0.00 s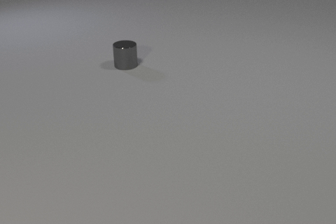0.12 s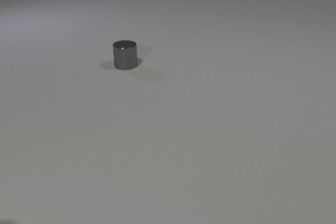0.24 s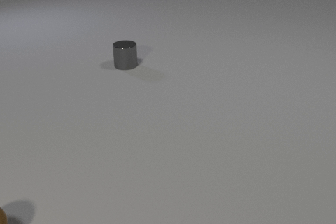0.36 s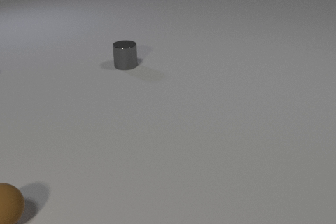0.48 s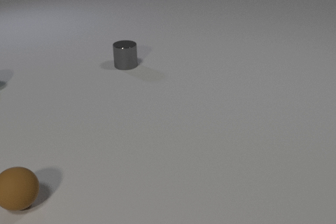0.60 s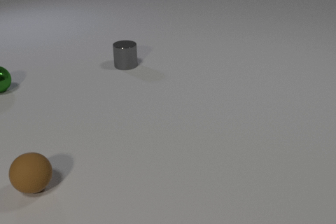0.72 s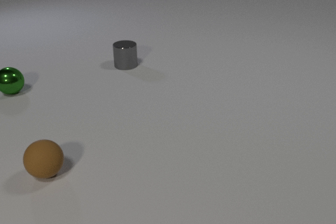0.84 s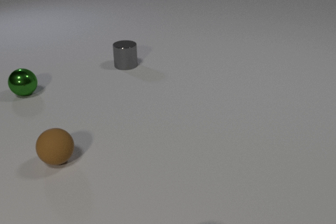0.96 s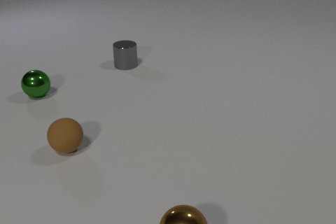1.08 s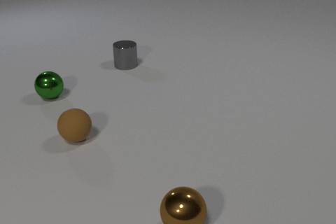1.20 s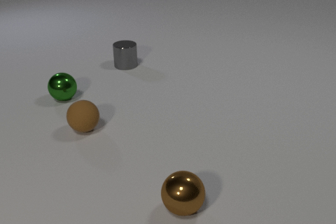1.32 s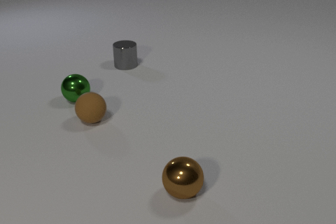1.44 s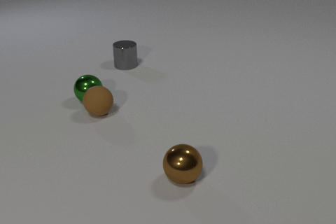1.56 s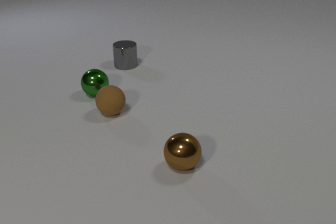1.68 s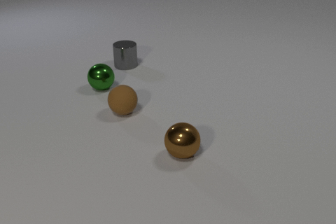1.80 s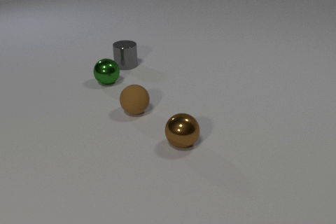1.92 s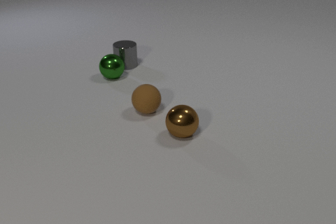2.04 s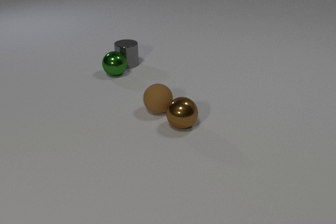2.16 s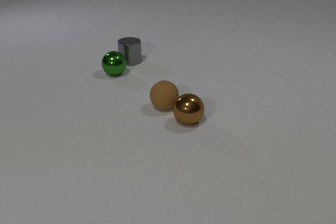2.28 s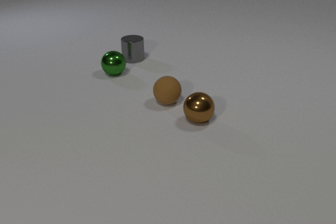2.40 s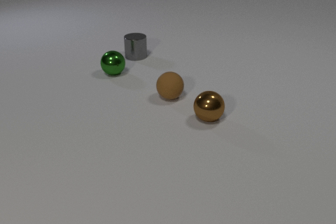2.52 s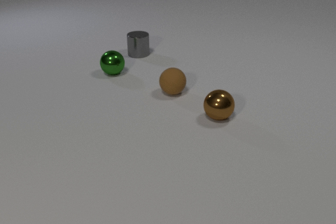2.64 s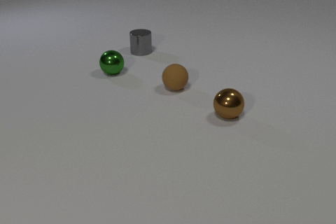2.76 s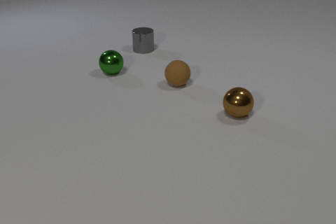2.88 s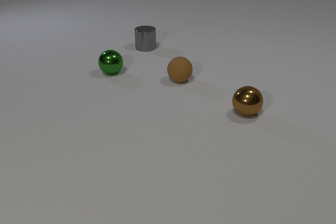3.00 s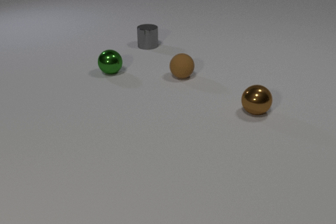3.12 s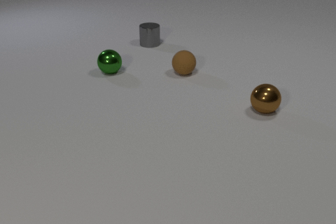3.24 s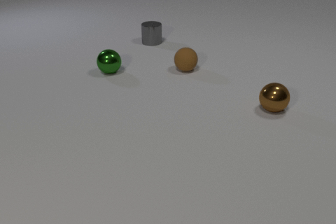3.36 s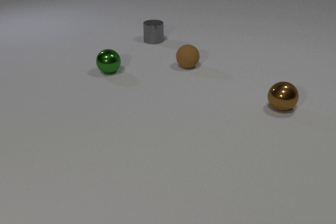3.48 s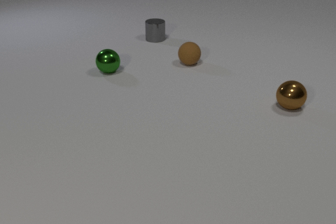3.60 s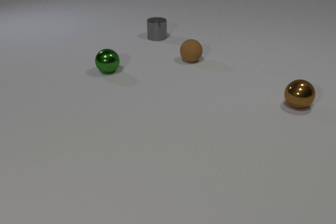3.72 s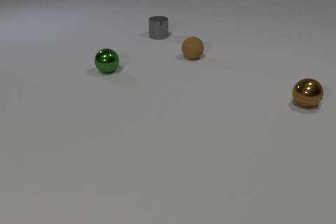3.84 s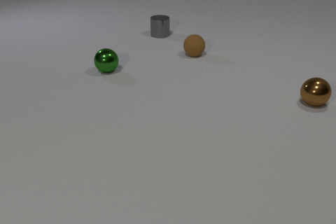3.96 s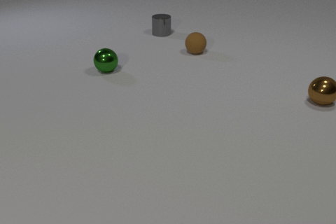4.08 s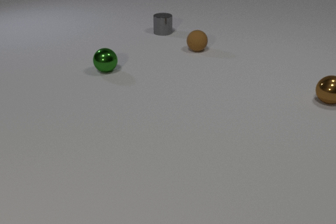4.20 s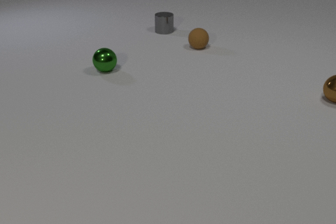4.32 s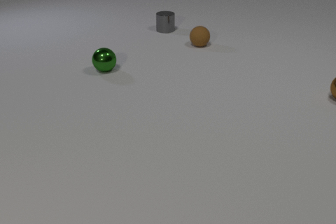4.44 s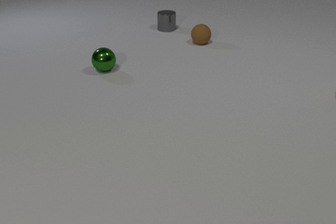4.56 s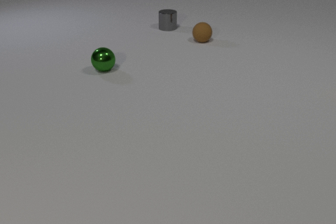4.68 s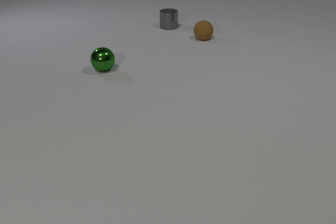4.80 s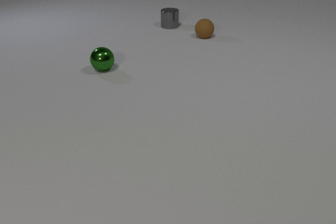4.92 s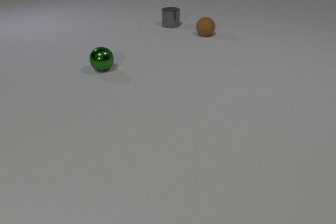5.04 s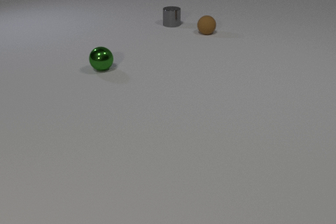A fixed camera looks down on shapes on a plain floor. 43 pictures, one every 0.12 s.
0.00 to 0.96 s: The brown rubber sphere comes in at the left edge, rolls away from the camera and to the right. The green metal sphere comes in at the left edge, rolls to the right and toward the camera. The brown metal sphere comes in at the bottom edge, rolls away from the camera.
0.96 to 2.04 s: The brown rubber sphere rolls to the right and away from the camera. The green metal sphere rolls to the right and away from the camera. The brown metal sphere rolls away from the camera. The brown rubber sphere and the green metal sphere collide. The green metal sphere and the gray metal cylinder collide.
2.04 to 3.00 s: The brown rubber sphere rolls away from the camera. The green metal sphere moves, and ends about where it began. The brown metal sphere rolls to the right and away from the camera. The gray metal cylinder slides away from the camera and to the right. The brown rubber sphere and the brown metal sphere collide.
3.00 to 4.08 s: The brown rubber sphere rolls away from the camera. The green metal sphere rolls away from the camera. The brown metal sphere rolls to the right and away from the camera. The gray metal cylinder slides away from the camera.
4.08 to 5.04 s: The brown rubber sphere rolls away from the camera. The brown metal sphere rolls to the right and away from the camera, leaves at the right edge. The gray metal cylinder slides away from the camera.
Are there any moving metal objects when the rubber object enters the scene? no.
Are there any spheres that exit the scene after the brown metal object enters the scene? yes.
What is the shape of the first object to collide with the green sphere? sphere.
